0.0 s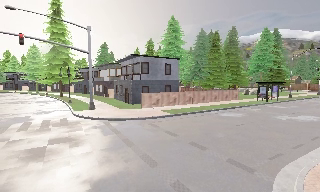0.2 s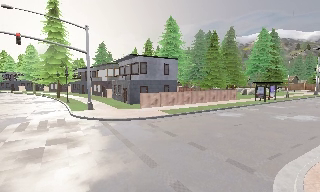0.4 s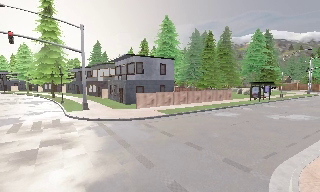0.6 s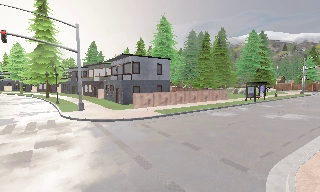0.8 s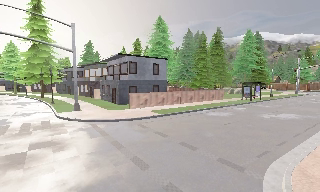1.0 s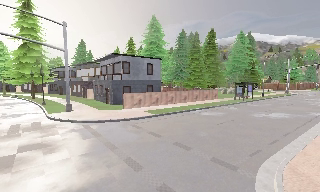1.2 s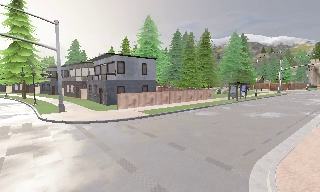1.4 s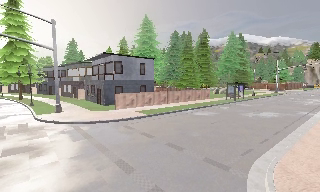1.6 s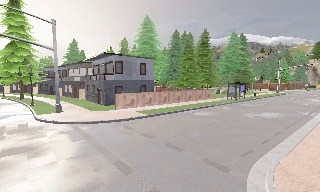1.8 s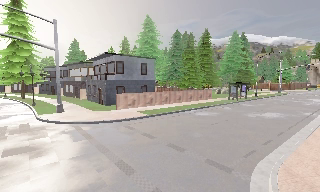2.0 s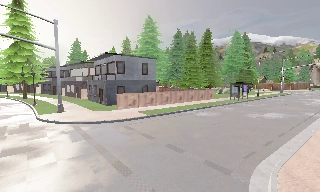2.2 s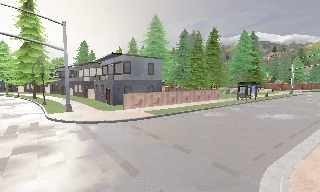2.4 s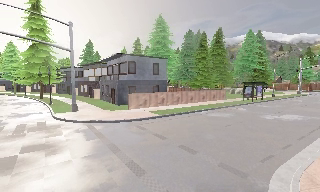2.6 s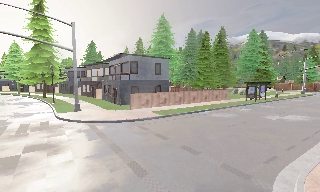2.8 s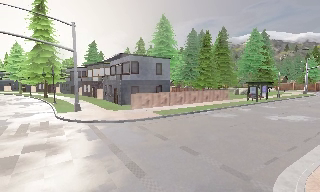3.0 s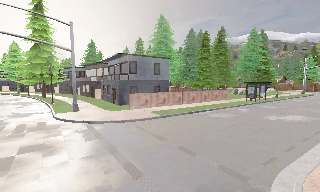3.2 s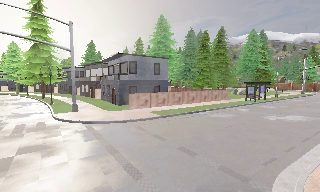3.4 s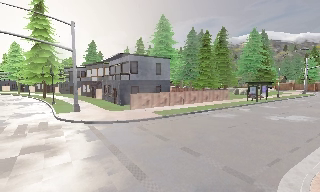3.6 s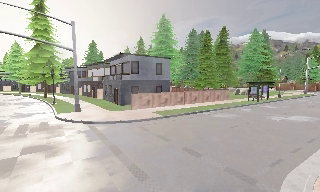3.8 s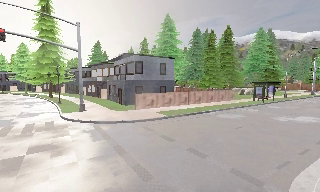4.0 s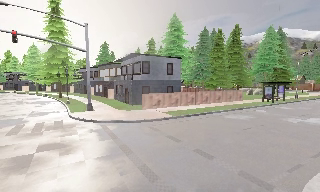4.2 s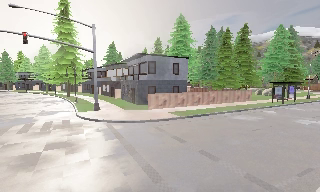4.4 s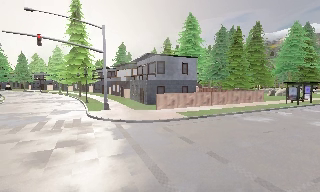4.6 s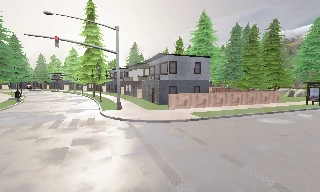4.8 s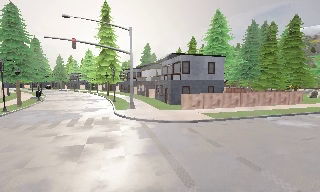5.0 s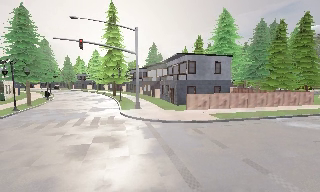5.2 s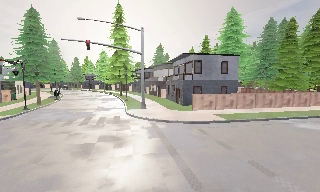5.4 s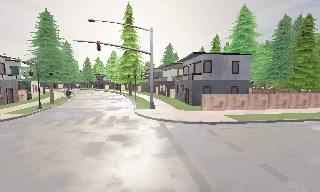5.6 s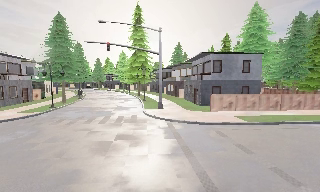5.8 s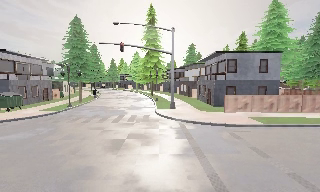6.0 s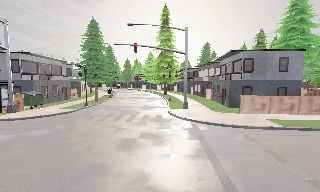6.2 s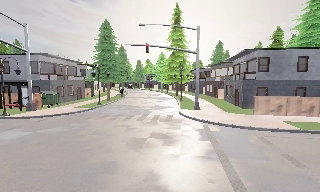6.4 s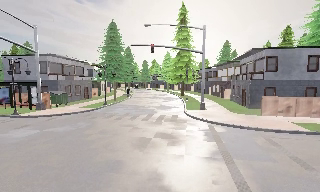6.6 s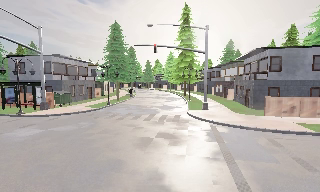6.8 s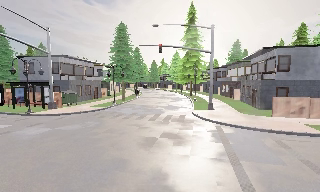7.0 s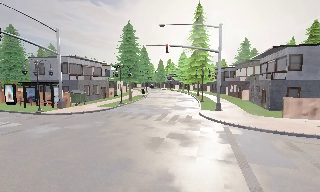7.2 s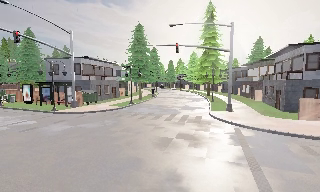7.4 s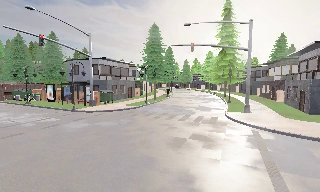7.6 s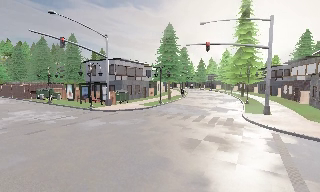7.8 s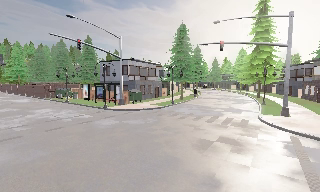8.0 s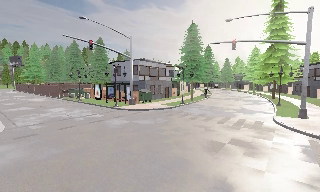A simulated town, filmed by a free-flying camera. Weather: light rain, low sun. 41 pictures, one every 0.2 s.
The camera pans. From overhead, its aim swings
counterclockwise.
The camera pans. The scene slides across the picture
to the right.
0.0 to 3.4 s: The camera travels forward, about 0.5 m, so what stands in front looms larger.
3.4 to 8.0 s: The scene slides to the right, as the camera pans about 75 degrees to its left. It travels to its right, about 1 m.
The film runs forward here.
